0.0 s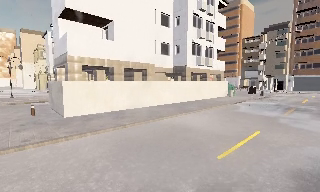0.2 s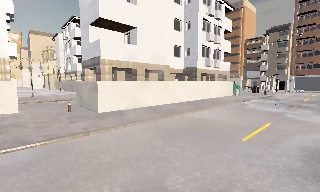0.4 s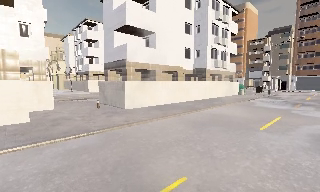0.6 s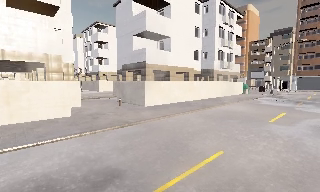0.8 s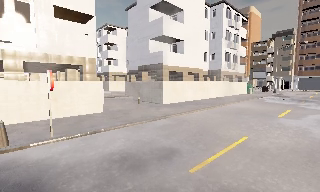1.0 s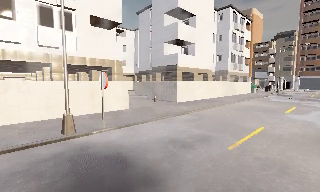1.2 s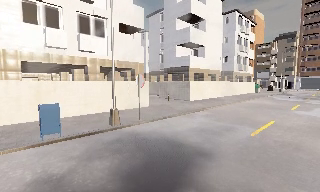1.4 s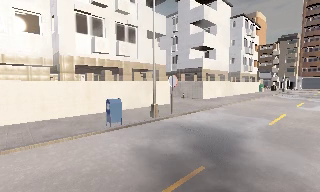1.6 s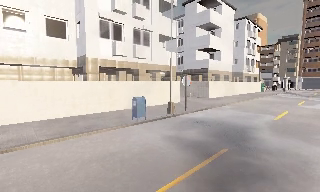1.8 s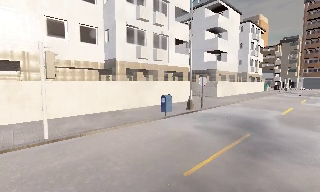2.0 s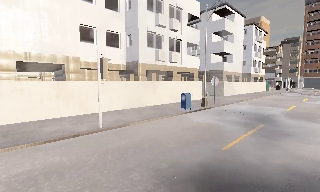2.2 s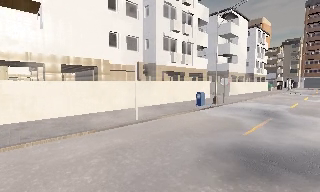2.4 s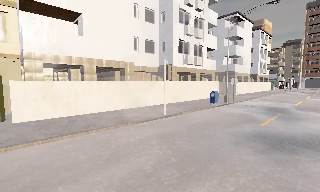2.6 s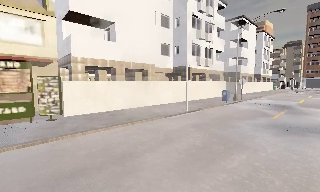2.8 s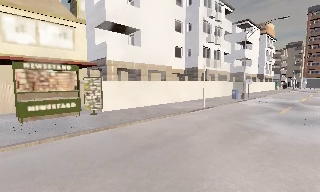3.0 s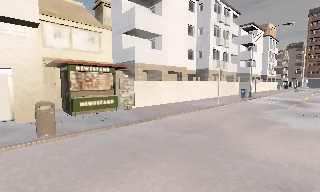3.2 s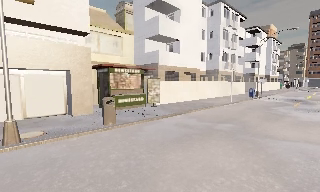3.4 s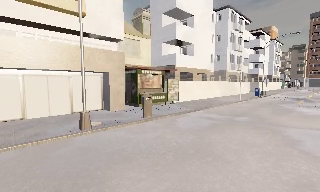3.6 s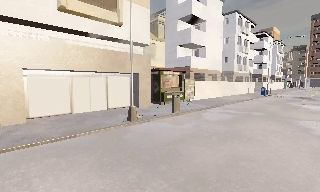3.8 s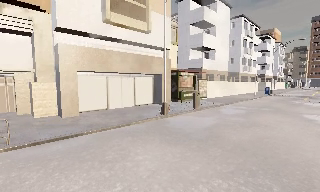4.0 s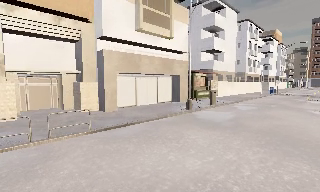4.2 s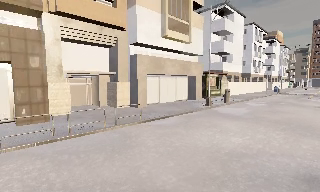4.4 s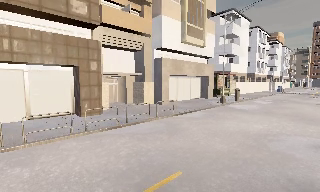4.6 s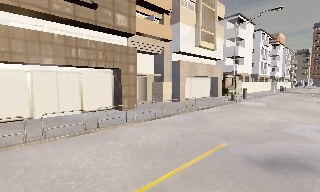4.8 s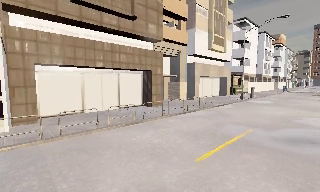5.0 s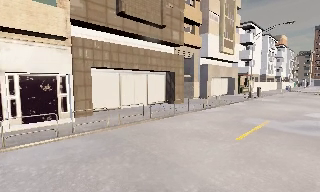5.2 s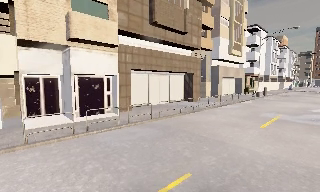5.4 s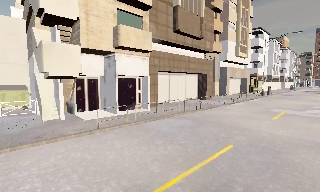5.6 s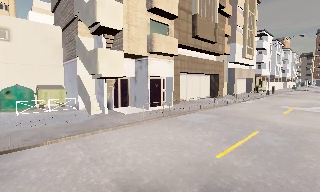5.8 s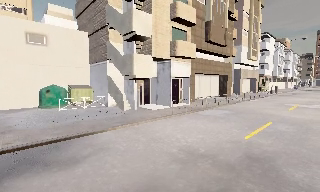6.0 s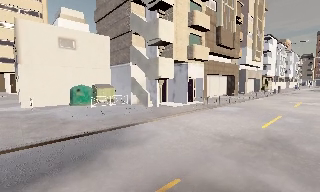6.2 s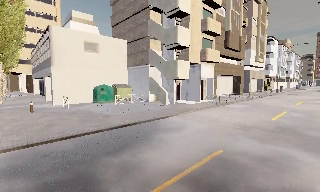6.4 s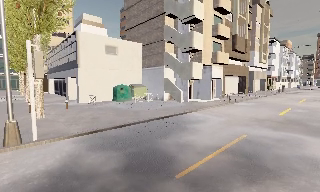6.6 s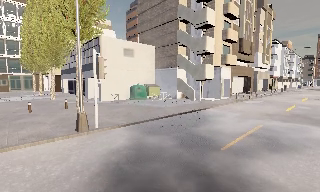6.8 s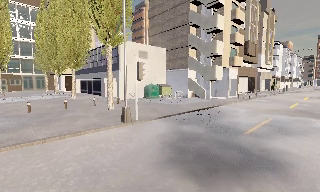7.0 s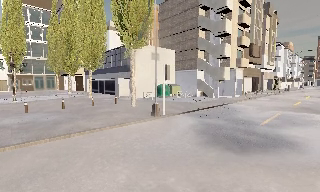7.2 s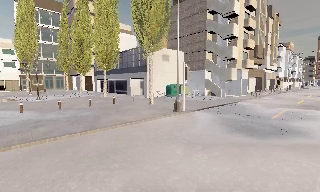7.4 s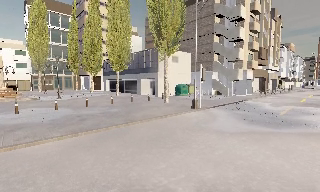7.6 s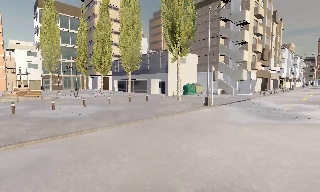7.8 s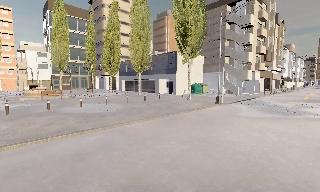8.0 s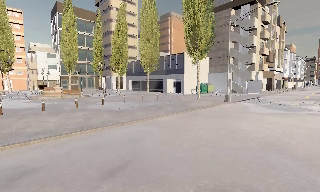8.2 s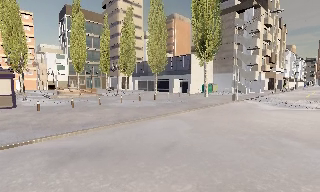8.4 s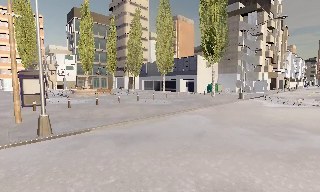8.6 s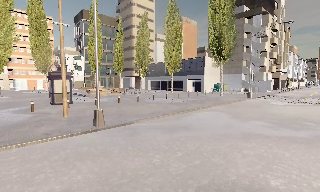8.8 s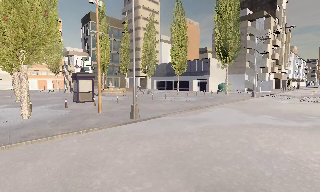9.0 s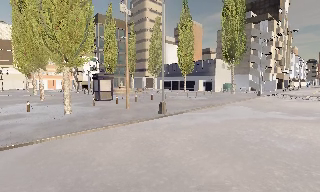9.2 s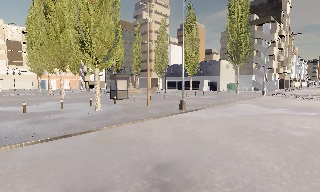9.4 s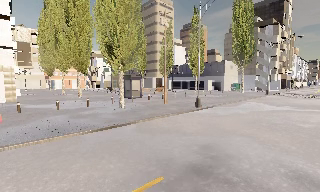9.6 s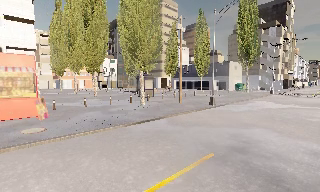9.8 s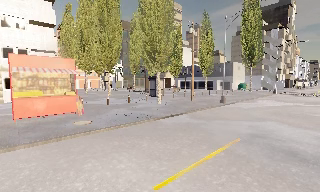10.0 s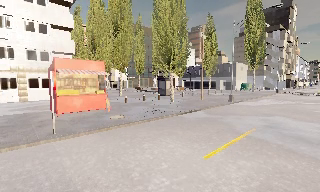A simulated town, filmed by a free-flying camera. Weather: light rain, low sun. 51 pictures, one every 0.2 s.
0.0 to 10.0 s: The camera travels to its left and backward, about 100 m, so close, fixed things drift to the right.
The film runs backward here.
